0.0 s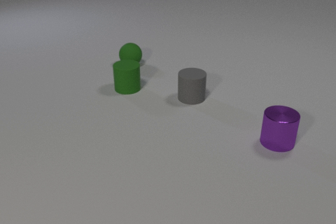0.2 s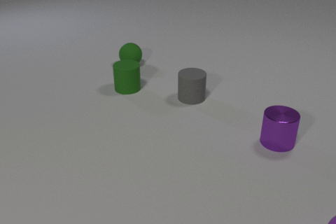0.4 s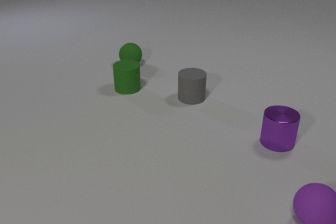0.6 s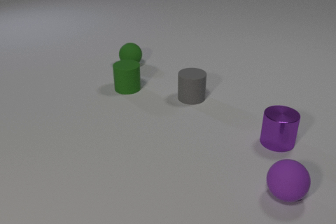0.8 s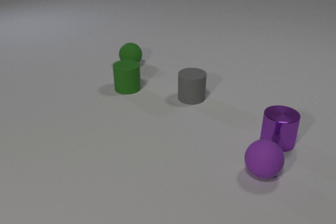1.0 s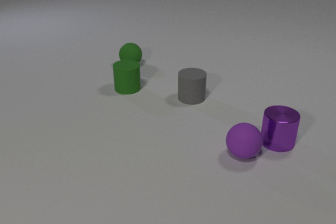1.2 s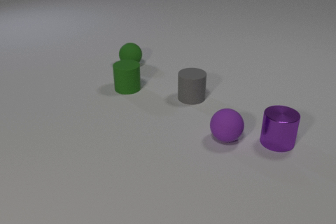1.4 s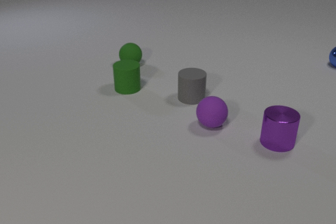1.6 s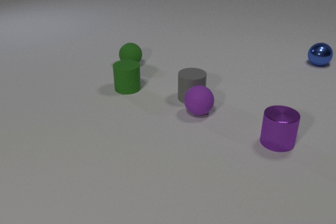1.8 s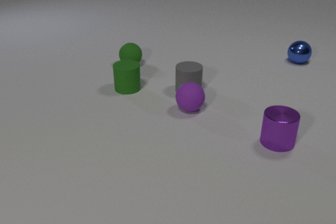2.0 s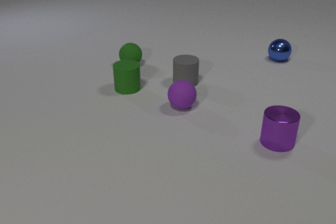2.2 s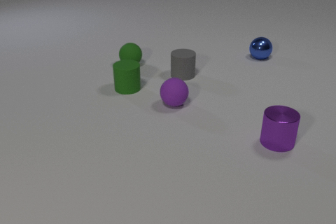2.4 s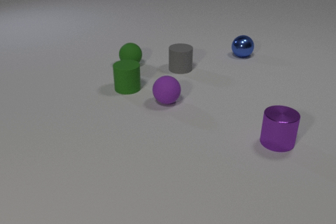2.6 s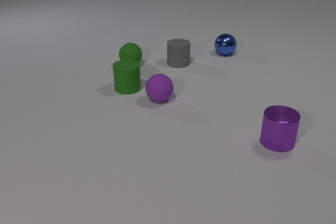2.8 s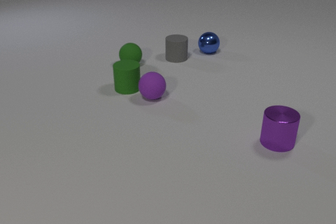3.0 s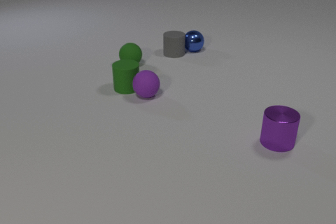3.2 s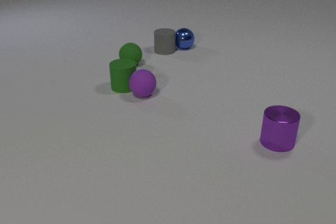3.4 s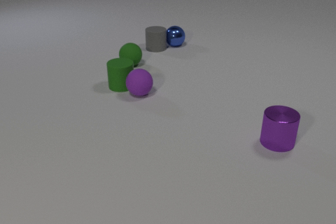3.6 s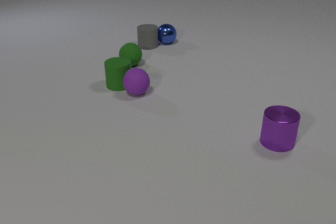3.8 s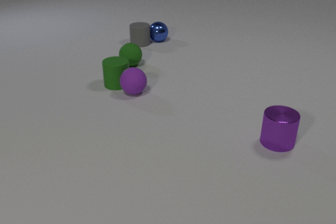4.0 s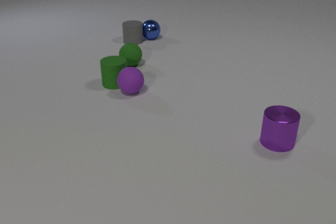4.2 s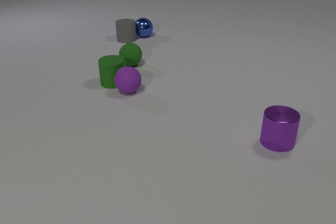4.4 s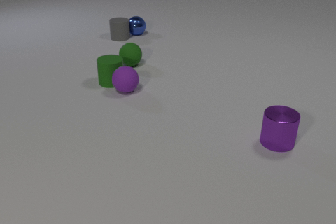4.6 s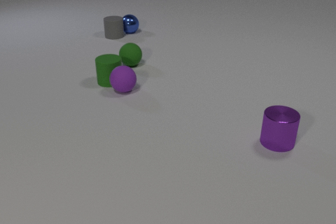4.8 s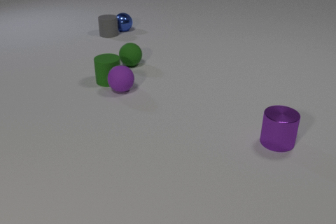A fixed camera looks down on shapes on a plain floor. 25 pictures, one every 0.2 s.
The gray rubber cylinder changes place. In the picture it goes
away from the camera.
The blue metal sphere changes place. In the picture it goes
to the left.
0.0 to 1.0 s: The purple rubber sphere comes in at the bottom edge, rolls away from the camera and to the left.
1.0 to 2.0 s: The purple rubber sphere rolls away from the camera and to the left. The gray rubber cylinder slides away from the camera. The blue metal sphere comes in at the right edge, rolls to the left. The purple rubber sphere and the gray rubber cylinder collide.
2.0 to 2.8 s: The purple rubber sphere rolls to the left and away from the camera. The gray rubber cylinder slides away from the camera. The blue metal sphere rolls to the left.
2.8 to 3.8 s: The purple rubber sphere rolls to the left and away from the camera. The gray rubber cylinder slides away from the camera and to the left. The green rubber cylinder slides to the left and away from the camera. The blue metal sphere rolls to the left and away from the camera. The purple rubber sphere and the green rubber cylinder collide. The gray rubber cylinder and the blue metal sphere collide.
3.8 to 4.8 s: The purple rubber sphere rolls to the left and away from the camera. The gray rubber cylinder slides to the left and away from the camera. The green rubber cylinder slides away from the camera and to the left. The blue metal sphere rolls to the left and away from the camera.
What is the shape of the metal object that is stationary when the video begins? cylinder.
Are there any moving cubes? no.
Are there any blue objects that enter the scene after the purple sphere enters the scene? yes.
